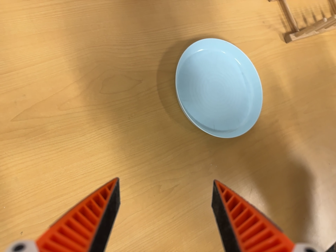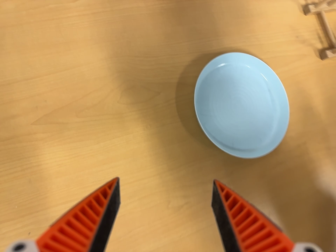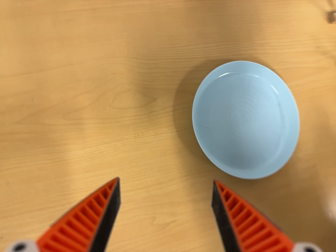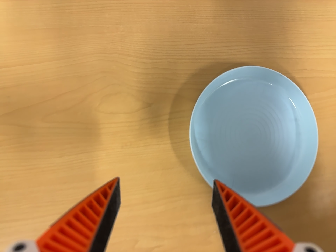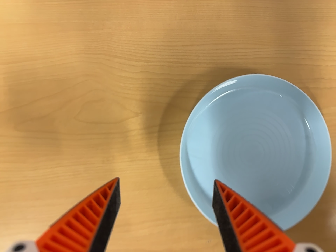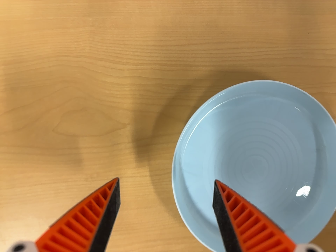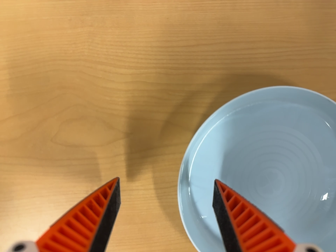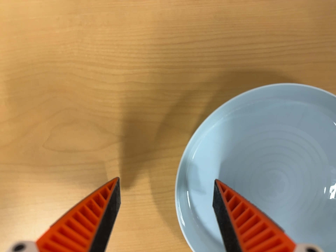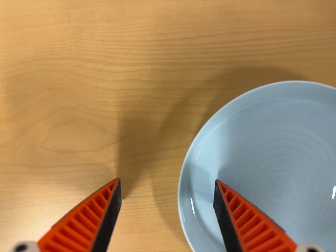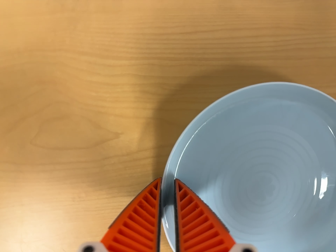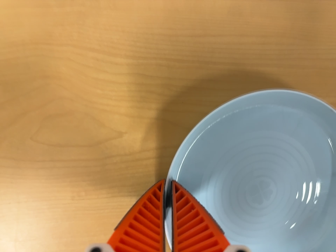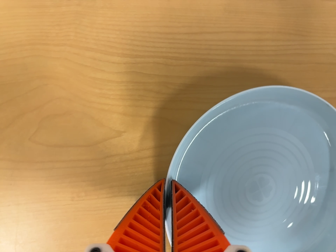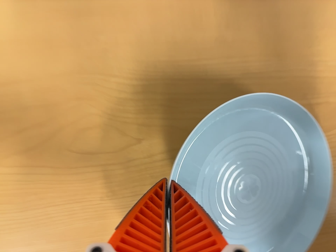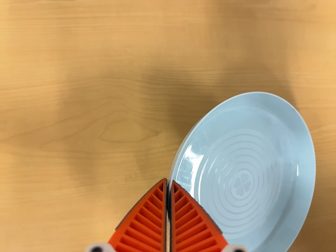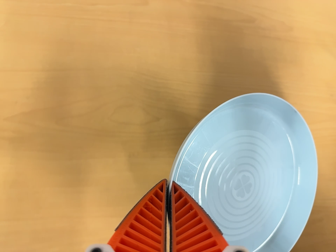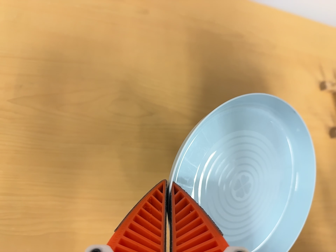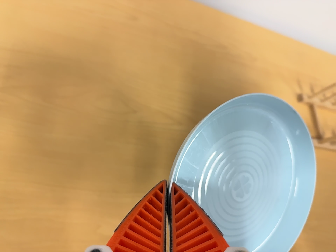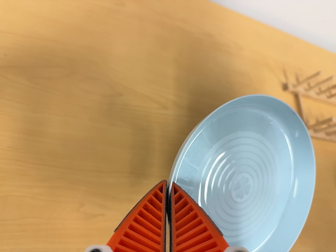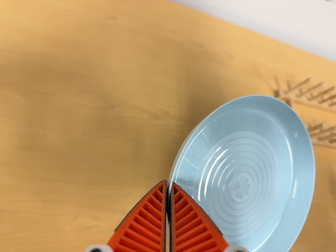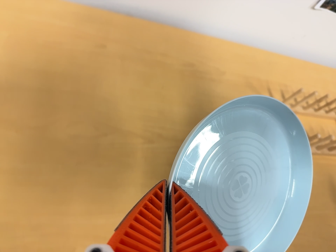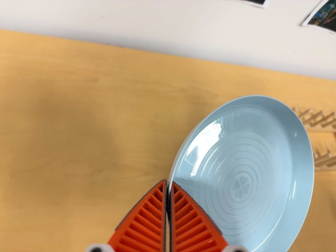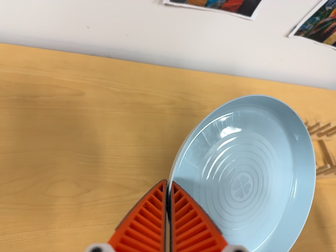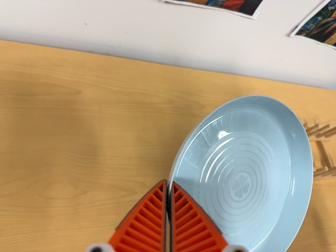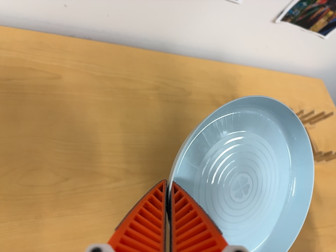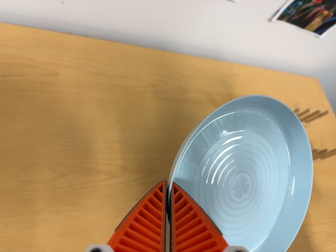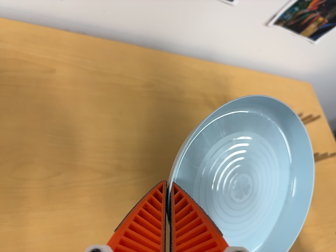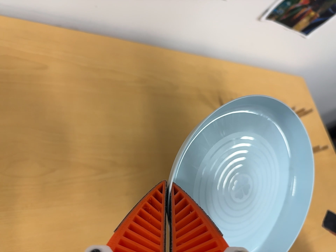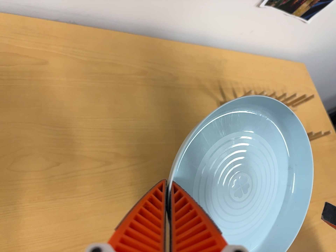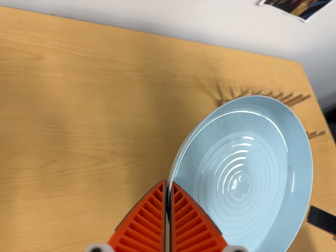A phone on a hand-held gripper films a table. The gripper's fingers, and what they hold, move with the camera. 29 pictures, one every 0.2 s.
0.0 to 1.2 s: The camera pans to its left by about 20 degrees. It travels forward, toward the top of its view and to its right, about 26 cm, so what stands in front looms larger. Its aim tips toward the bottom of its view by about 10 degrees. It rolls about its line of sight by about 20 degrees, and the scene rotates clockwise.
1.2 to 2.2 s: The camera shifts only a little, or ends up much as it began.
2.2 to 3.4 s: The scene slides to the left, as the camera pans about 10 degrees to its right. It travels toward the bottom of its view and backward, about 34 cm. Its aim tips toward the top of its view by about 30 degrees.
3.4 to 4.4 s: The camera travels toward the top of its view, about 16 cm, so close, fixed things drift downward. It rolls about its line of sight by about 10 degrees, and the scene rotates counterclockwise.
4.4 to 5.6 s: The camera shifts only a little, or ends up much as it began.
The film runs forward here.
